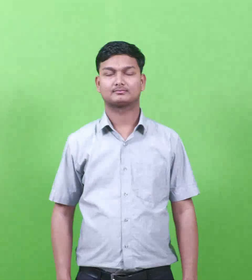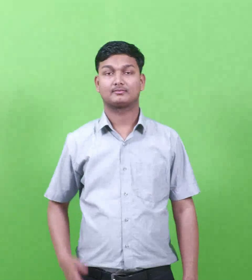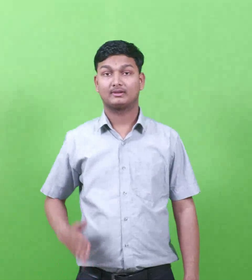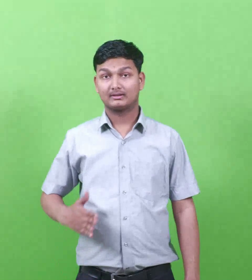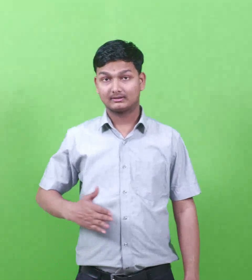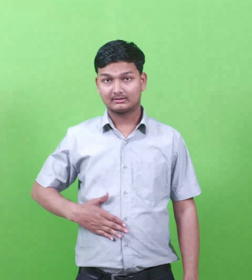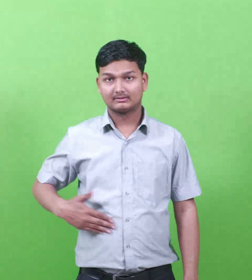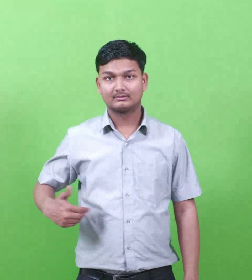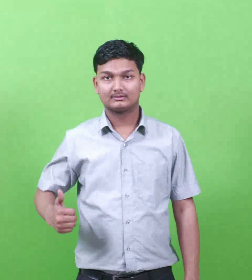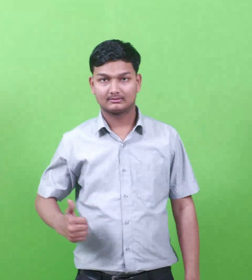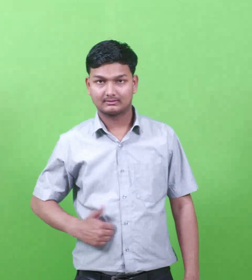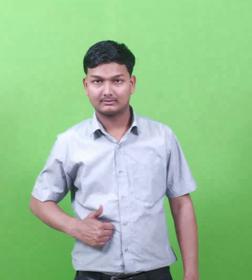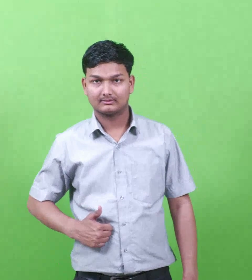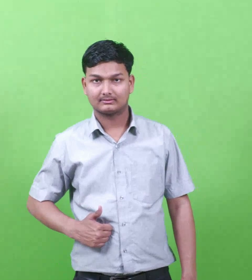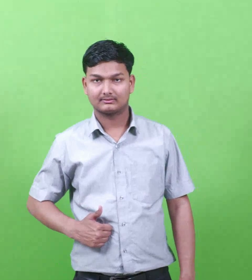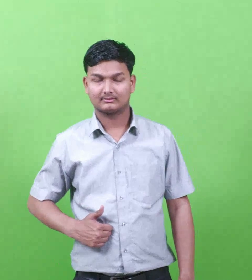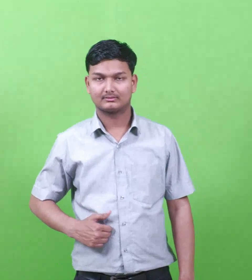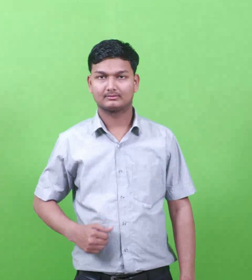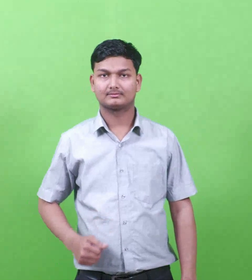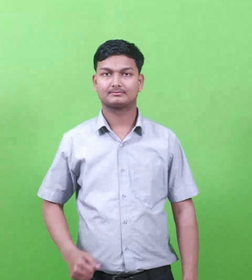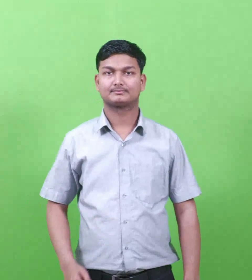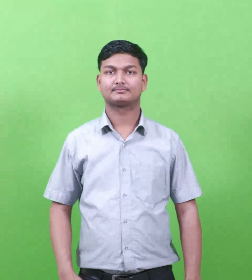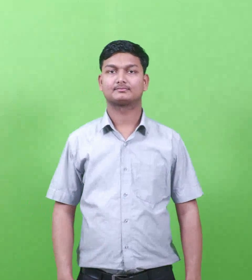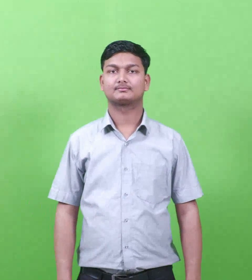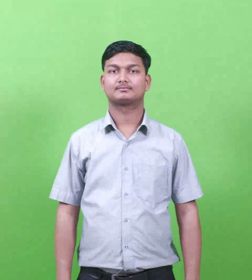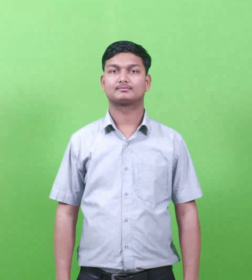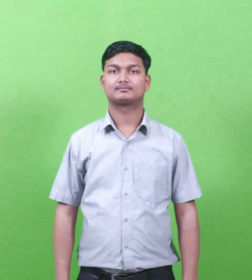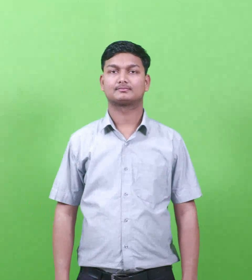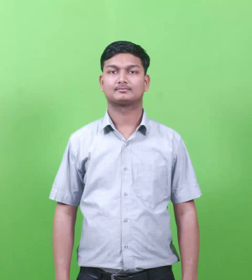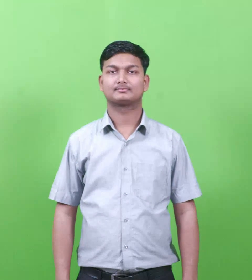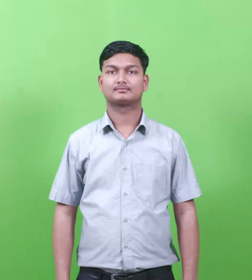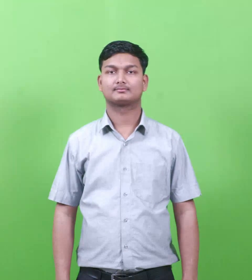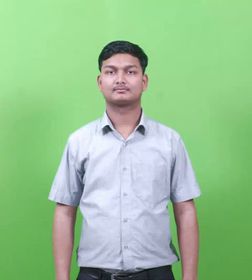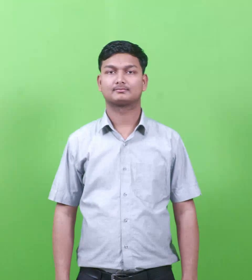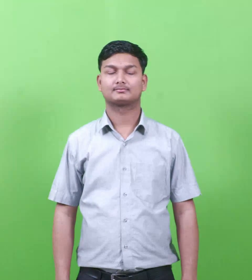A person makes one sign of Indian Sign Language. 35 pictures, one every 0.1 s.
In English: rufus
